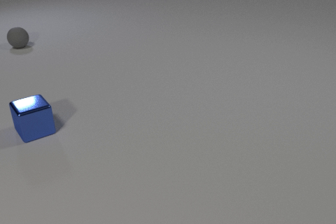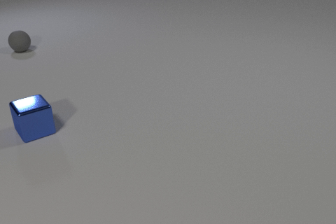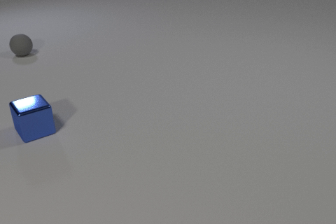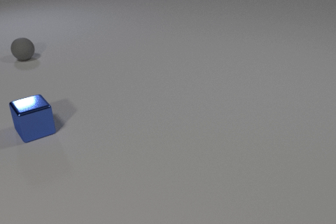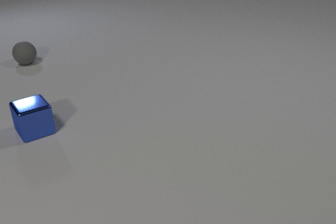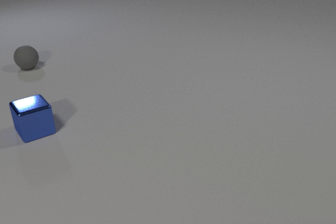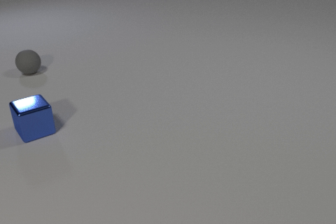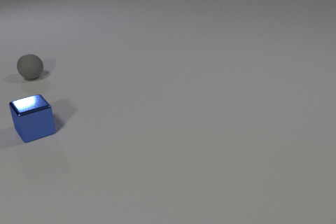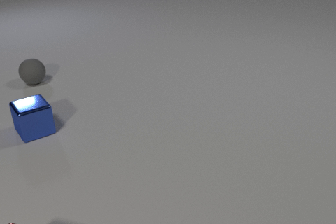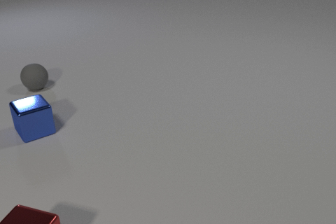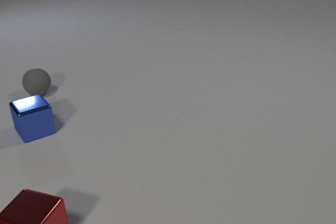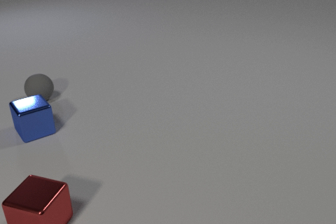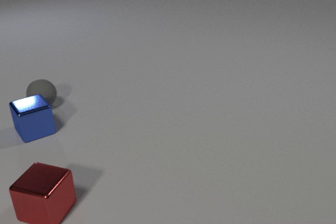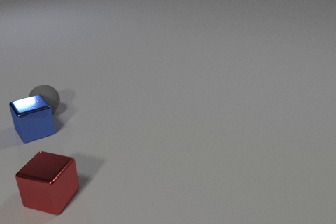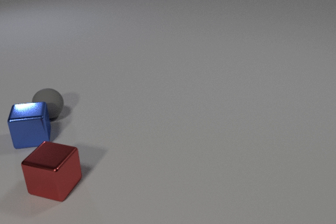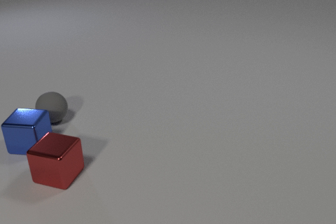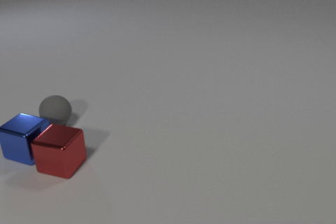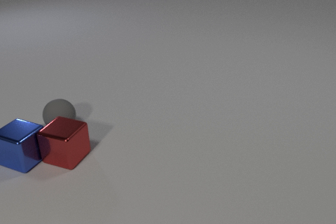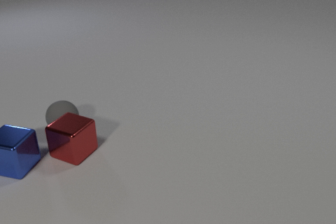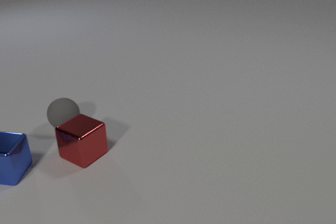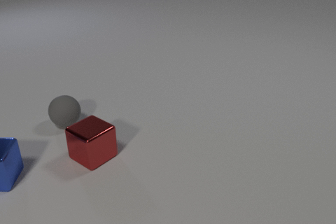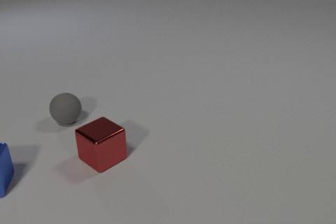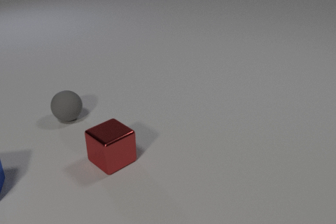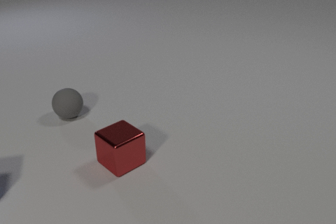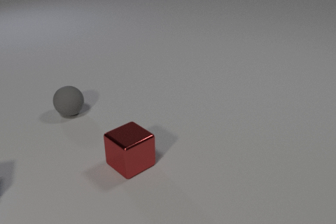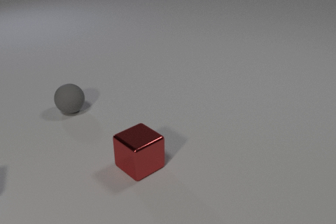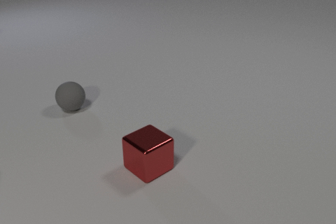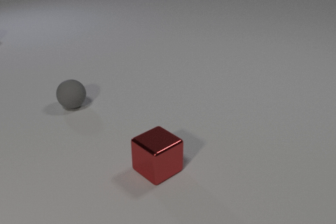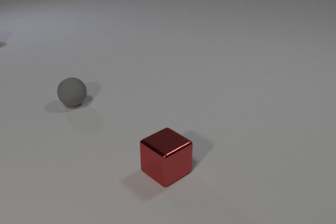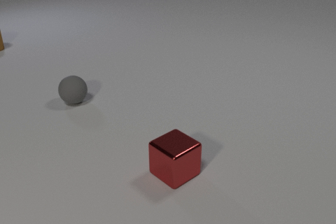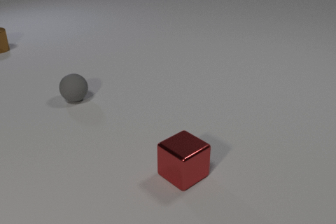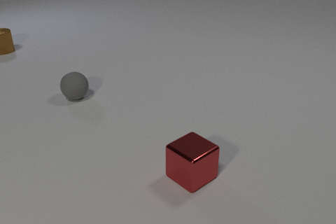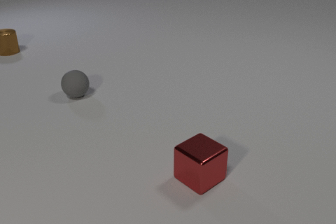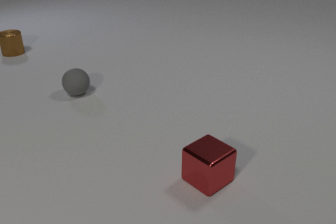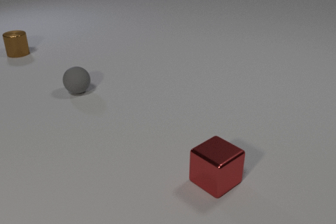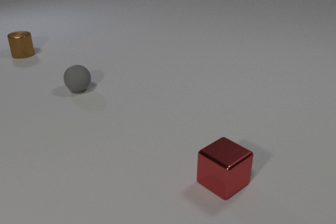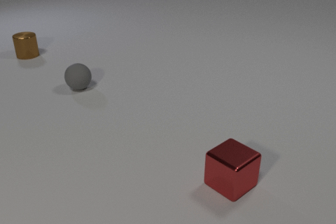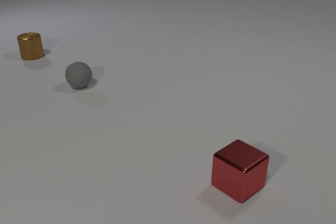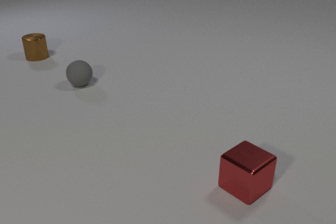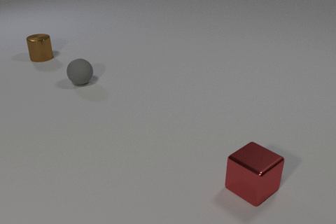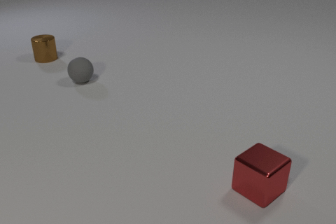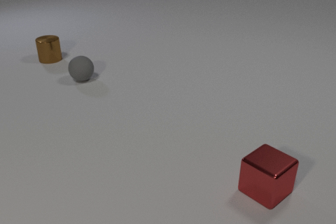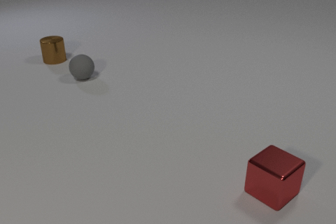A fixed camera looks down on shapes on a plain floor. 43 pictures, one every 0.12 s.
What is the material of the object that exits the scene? metal.
What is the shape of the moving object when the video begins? sphere.
What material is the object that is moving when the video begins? rubber.
0.00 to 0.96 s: The gray rubber sphere rolls toward the camera.
0.96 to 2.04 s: The gray rubber sphere rolls toward the camera. The blue metal cube slides toward the camera, spins so that its near face slides to the left, clockwise seen from above. The red metal cube slides away from the camera. The gray rubber sphere and the blue metal cube collide. The blue metal cube and the red metal cube collide.
2.04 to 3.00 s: The gray rubber sphere rolls away from the camera. The blue metal cube slides to the left and toward the camera, spins so that its near face slides to the right, counterclockwise seen from above, leaves at the left edge. The red metal cube slides to the right, spins clockwise seen from above by about 30 degrees, its near face sliding to the left. The gray rubber sphere and the red metal cube collide.
3.00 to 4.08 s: The gray rubber sphere rolls away from the camera. The red metal cube slides to the right. The brown metal cylinder comes in at the left edge, slides toward the camera and to the right.
4.08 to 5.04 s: The gray rubber sphere rolls away from the camera. The red metal cube slides to the right. The brown metal cylinder slides to the right and toward the camera.
